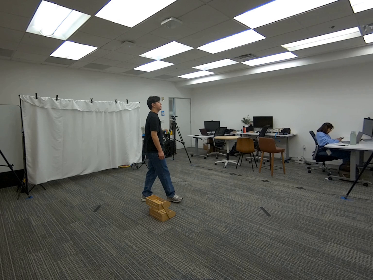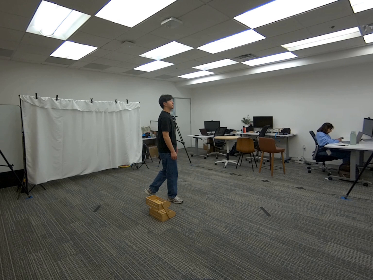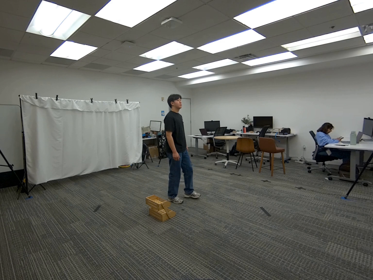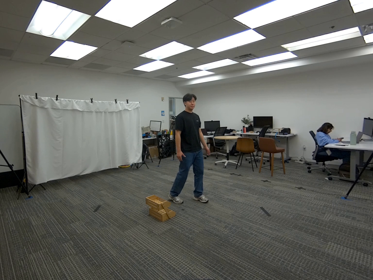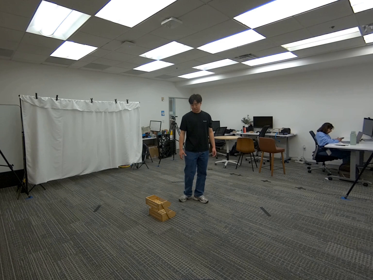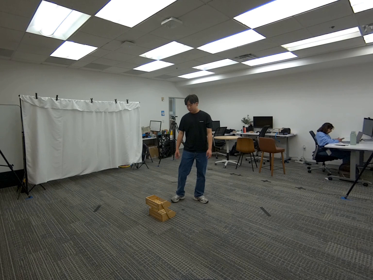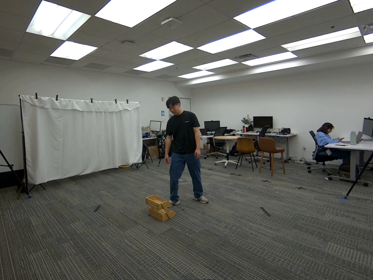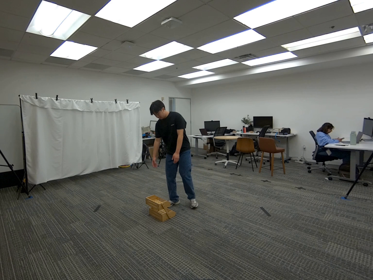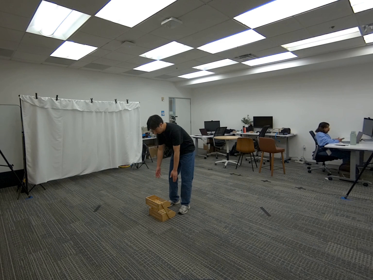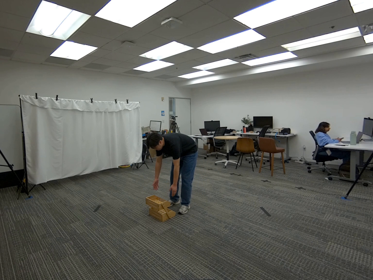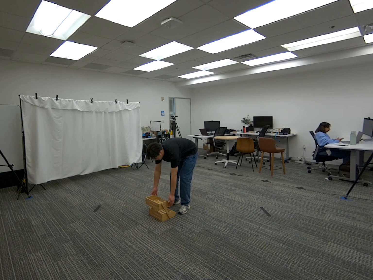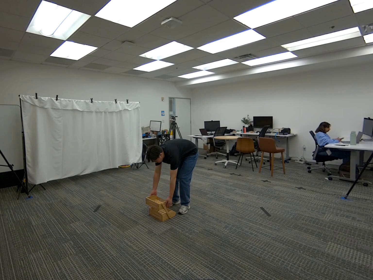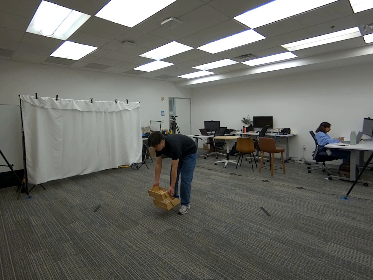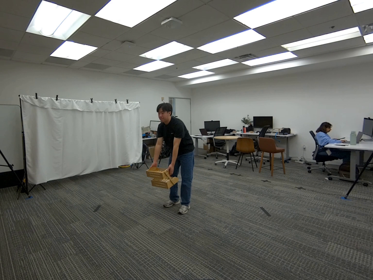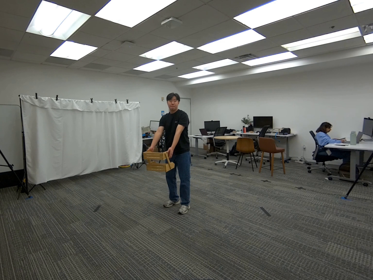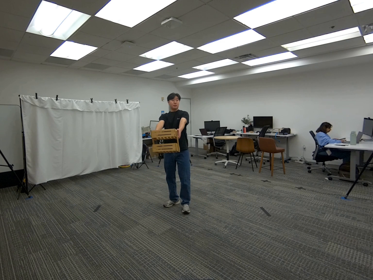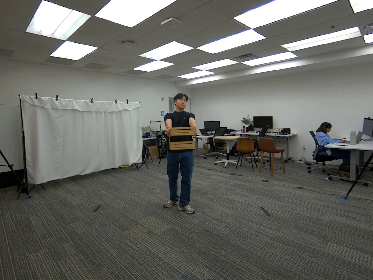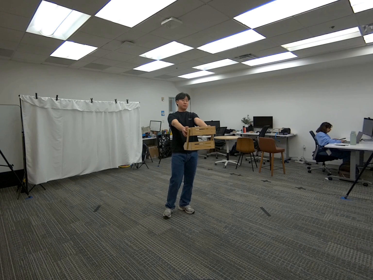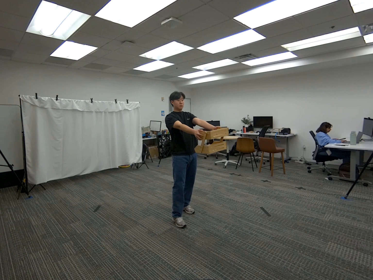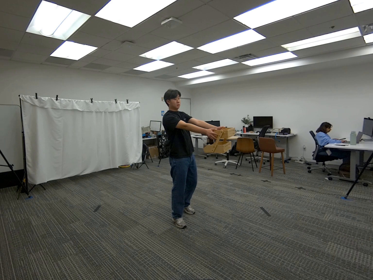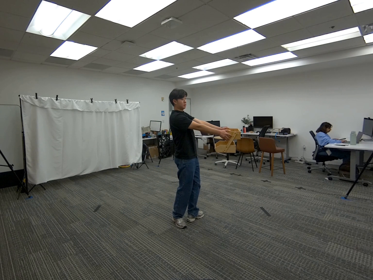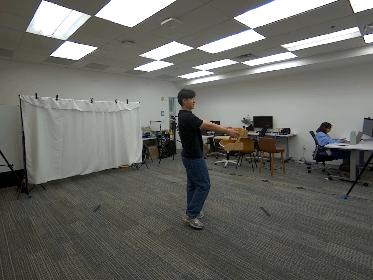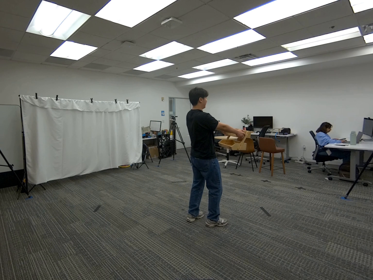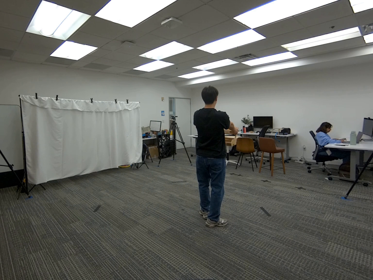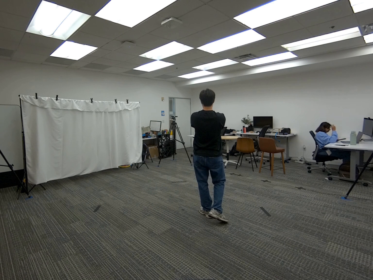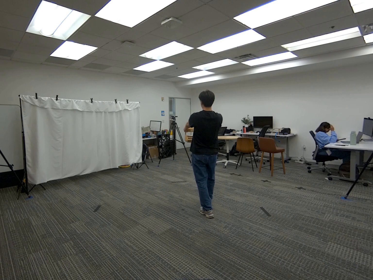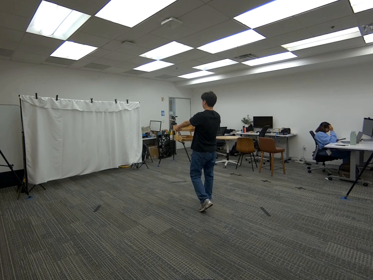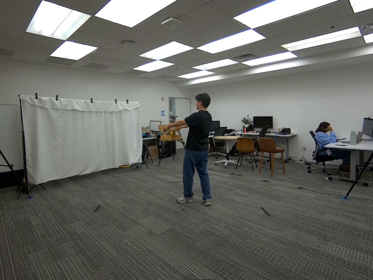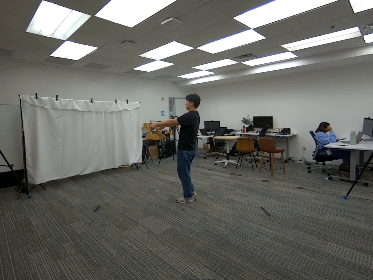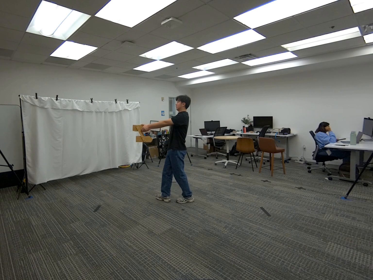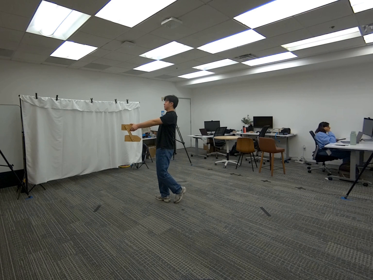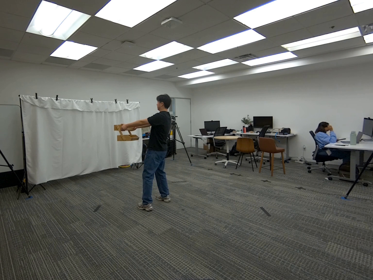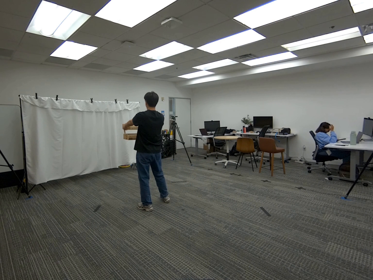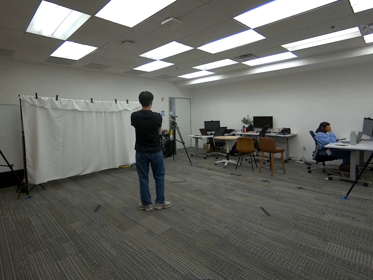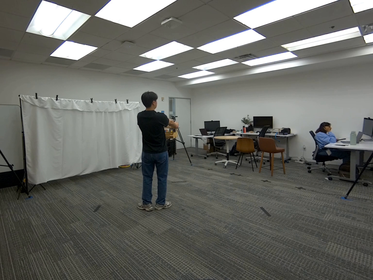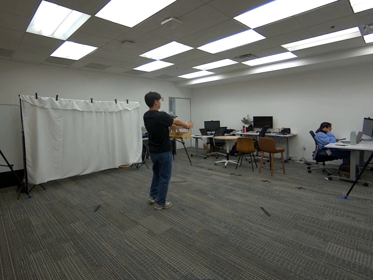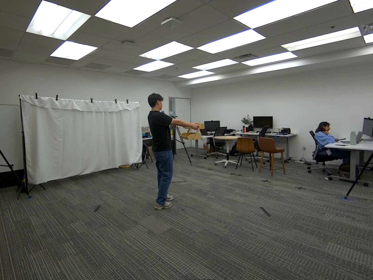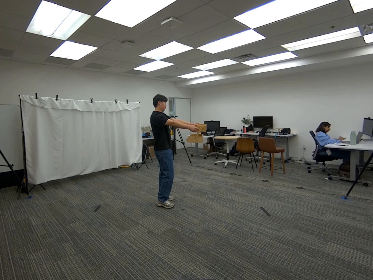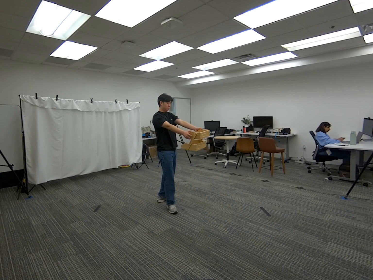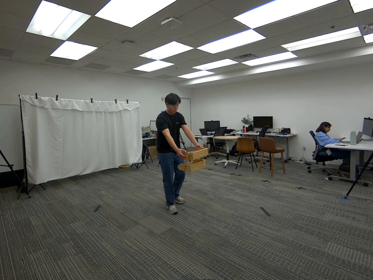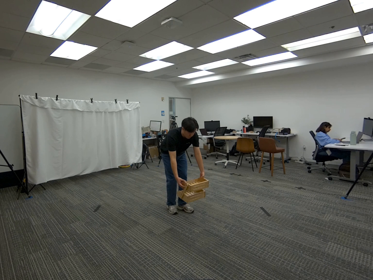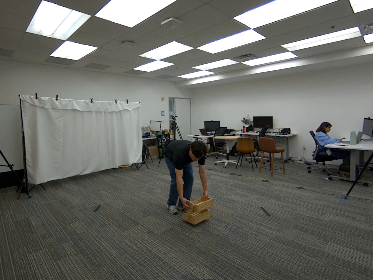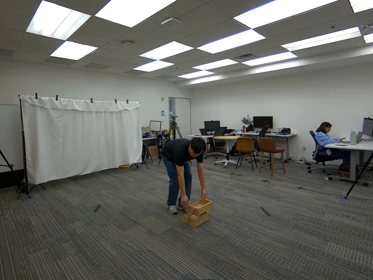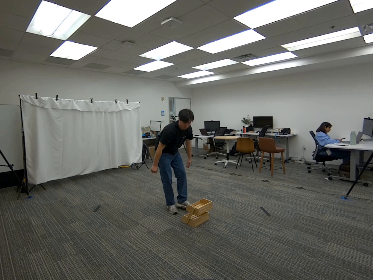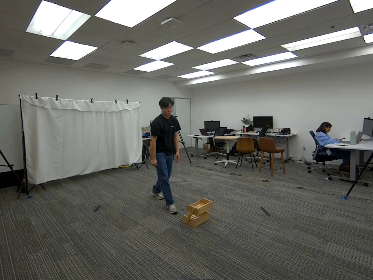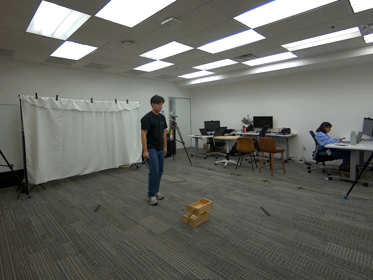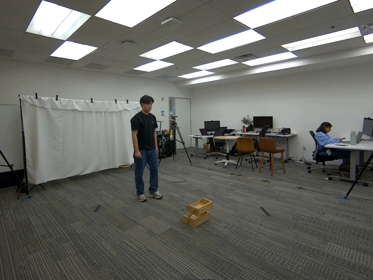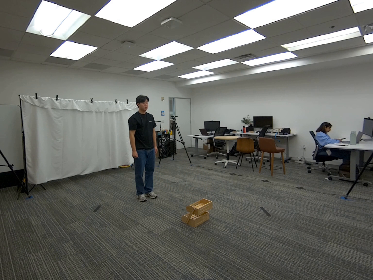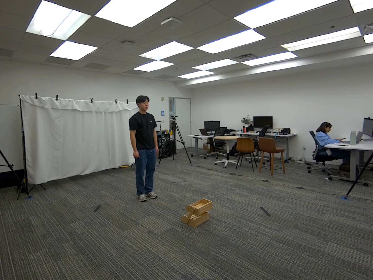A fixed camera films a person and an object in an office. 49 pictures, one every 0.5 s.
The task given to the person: Walk over to the wooden crate. Pick up the wooden crate with both hands. Keeping the crate in front of you with your elbows extended, walk around the bounding area until the end of sequence.
